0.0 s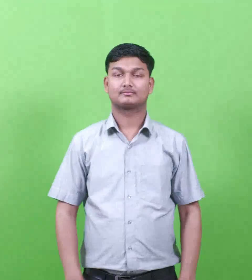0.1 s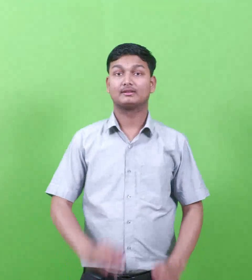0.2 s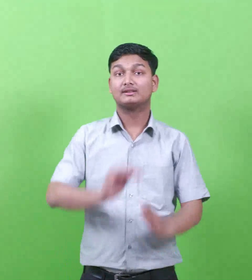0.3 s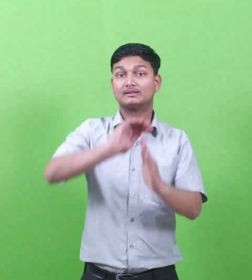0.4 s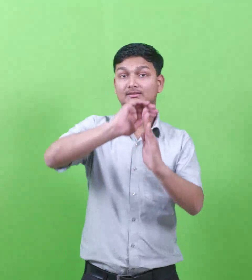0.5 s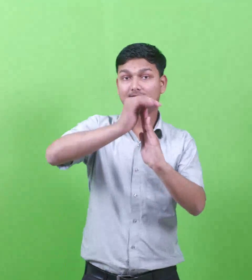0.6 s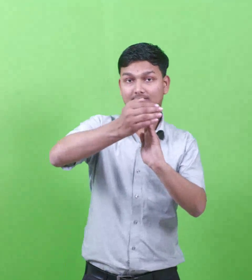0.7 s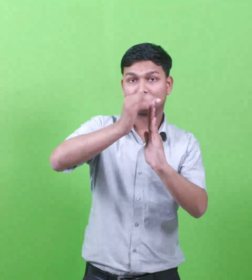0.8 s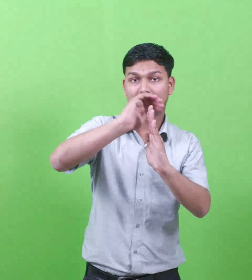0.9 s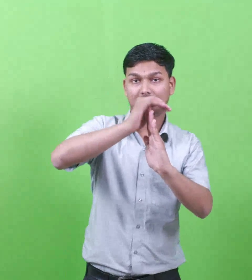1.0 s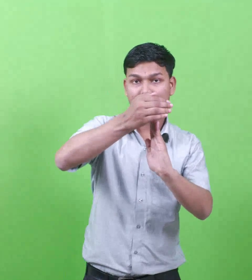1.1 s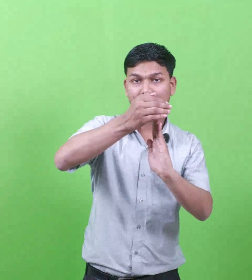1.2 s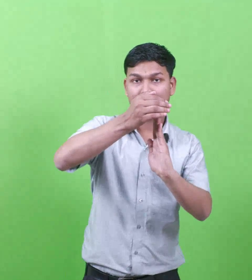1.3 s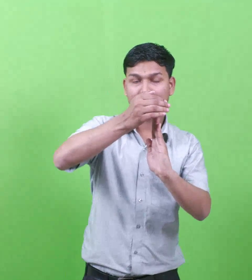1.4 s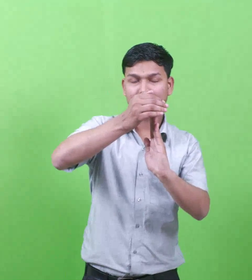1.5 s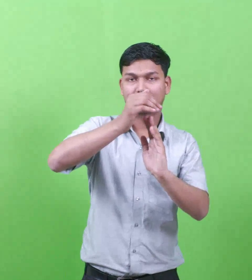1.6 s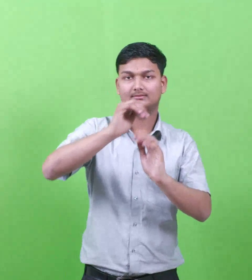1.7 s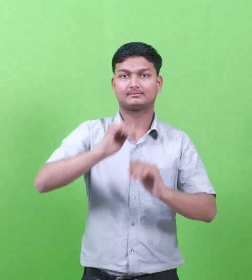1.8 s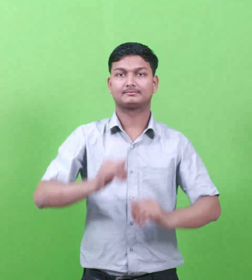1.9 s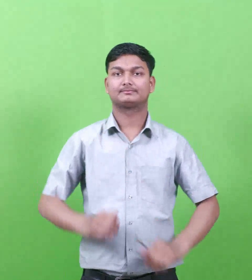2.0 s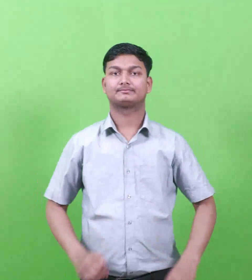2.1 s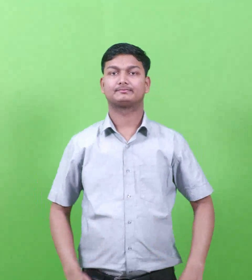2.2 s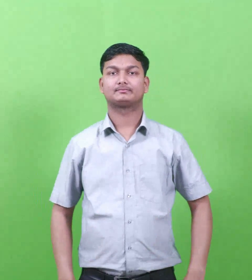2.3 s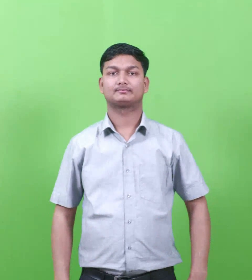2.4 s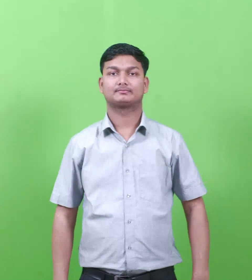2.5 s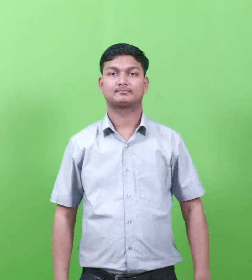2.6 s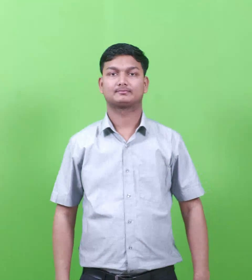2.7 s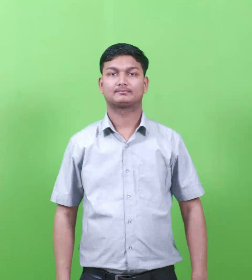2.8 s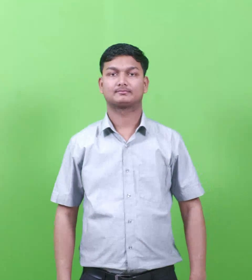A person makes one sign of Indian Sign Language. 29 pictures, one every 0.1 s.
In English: rephaites
